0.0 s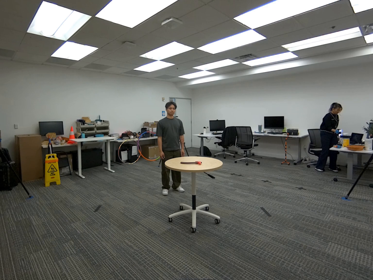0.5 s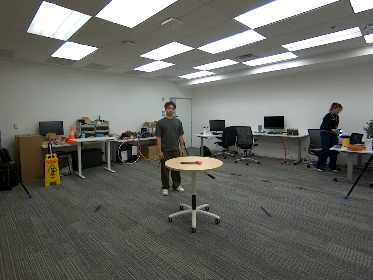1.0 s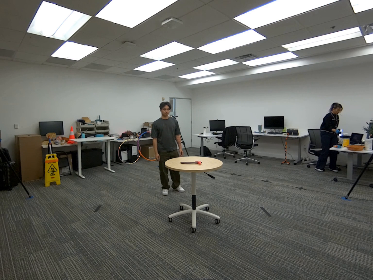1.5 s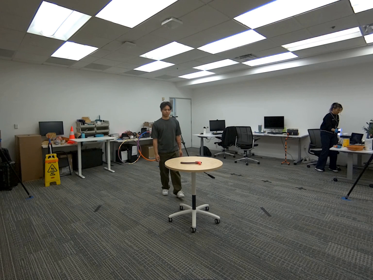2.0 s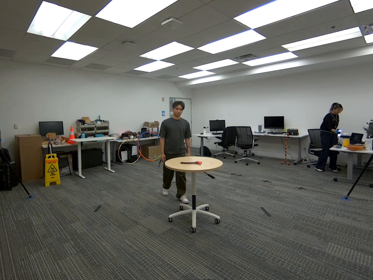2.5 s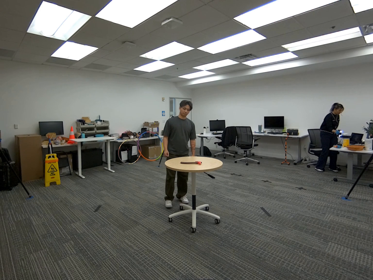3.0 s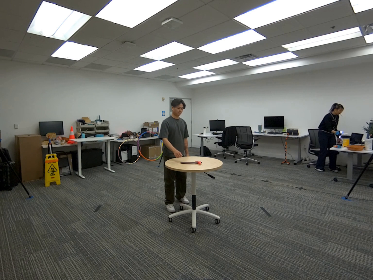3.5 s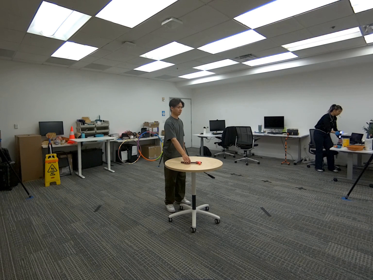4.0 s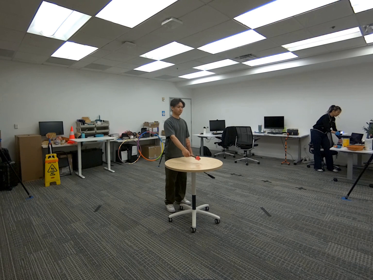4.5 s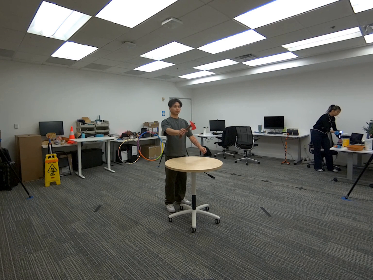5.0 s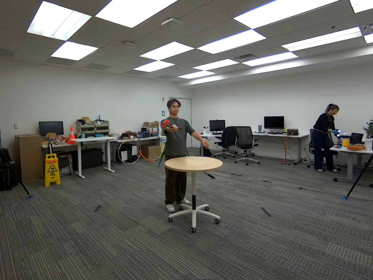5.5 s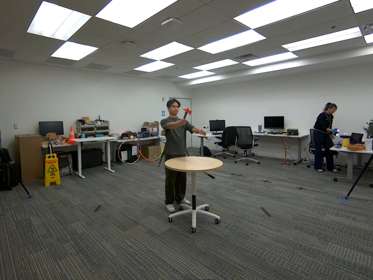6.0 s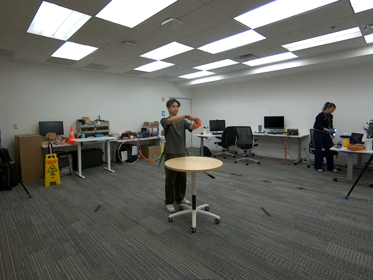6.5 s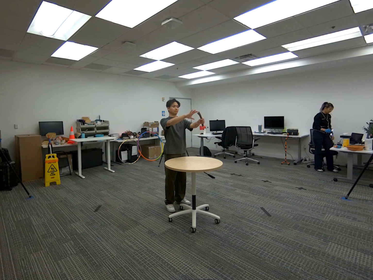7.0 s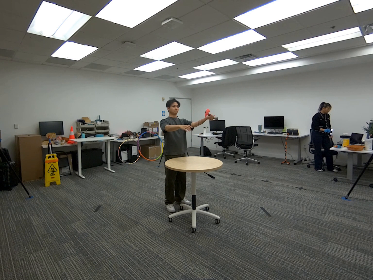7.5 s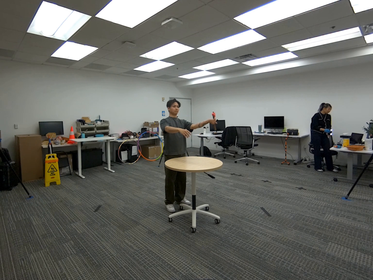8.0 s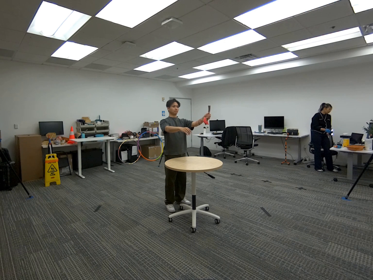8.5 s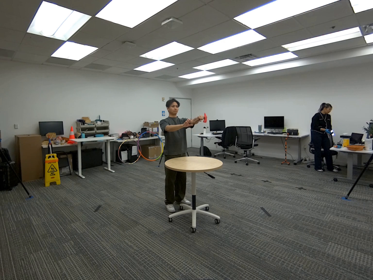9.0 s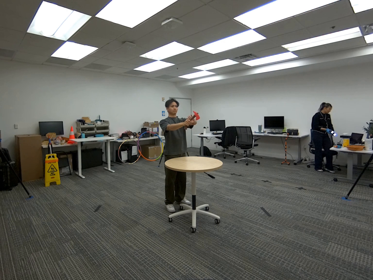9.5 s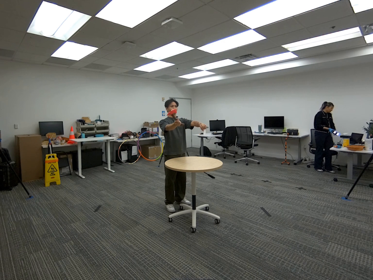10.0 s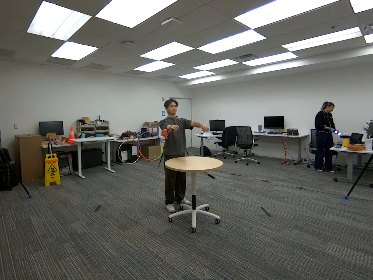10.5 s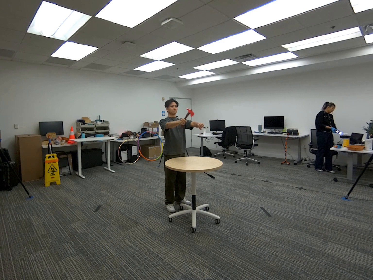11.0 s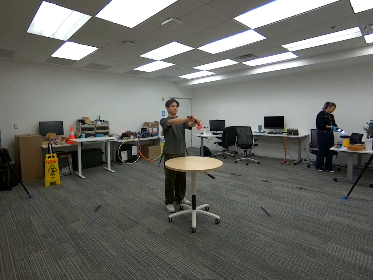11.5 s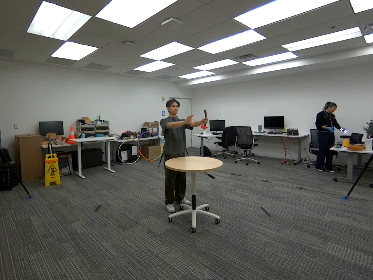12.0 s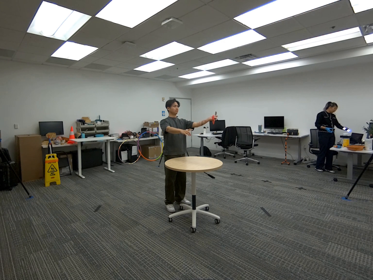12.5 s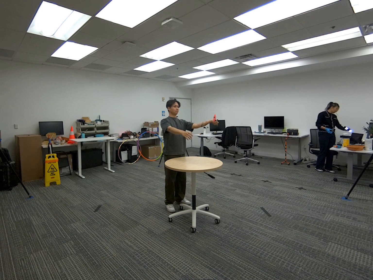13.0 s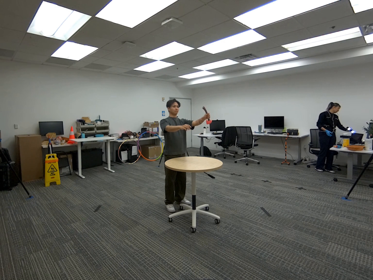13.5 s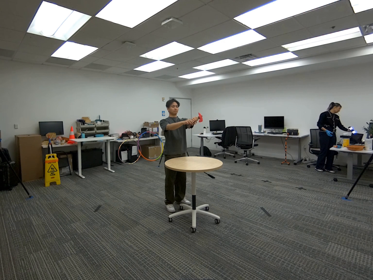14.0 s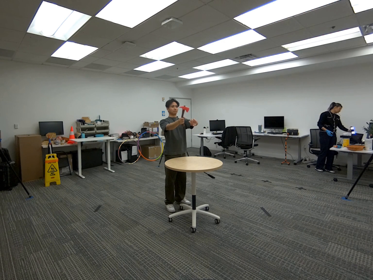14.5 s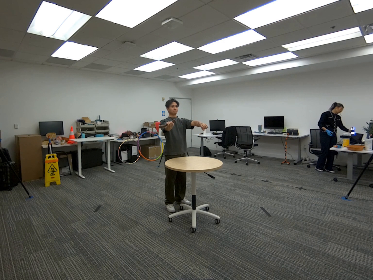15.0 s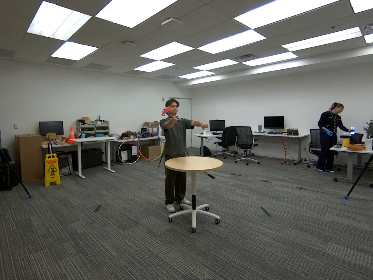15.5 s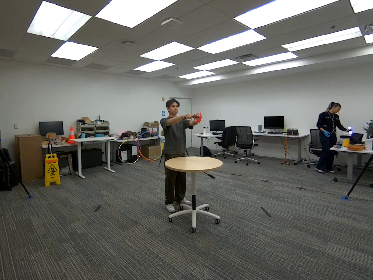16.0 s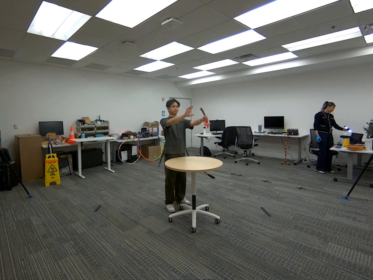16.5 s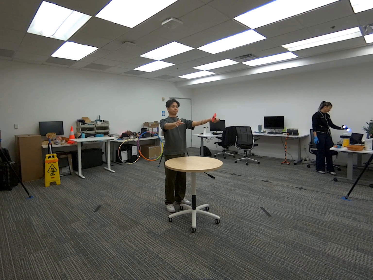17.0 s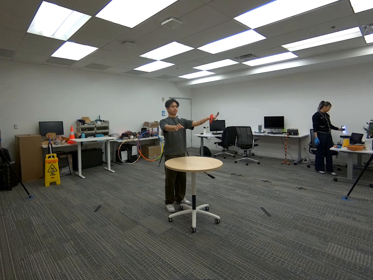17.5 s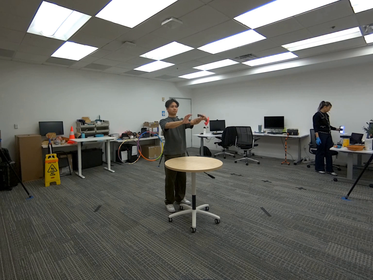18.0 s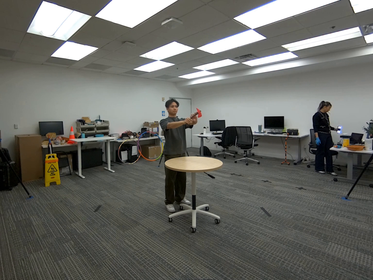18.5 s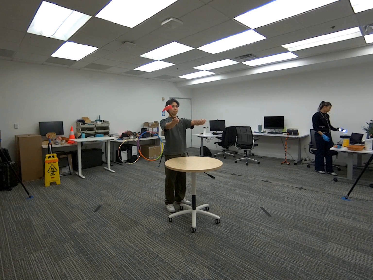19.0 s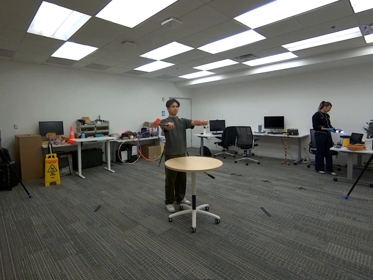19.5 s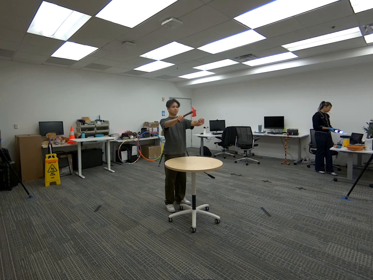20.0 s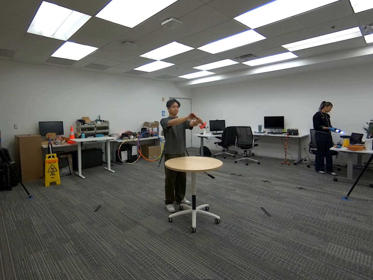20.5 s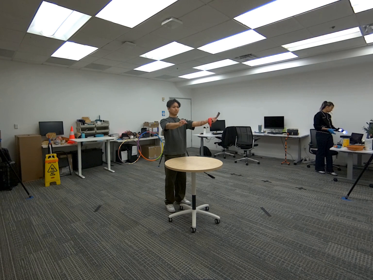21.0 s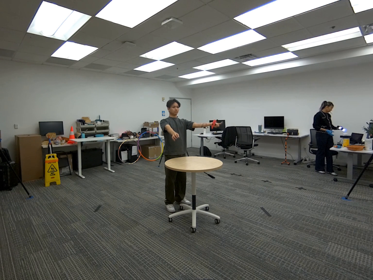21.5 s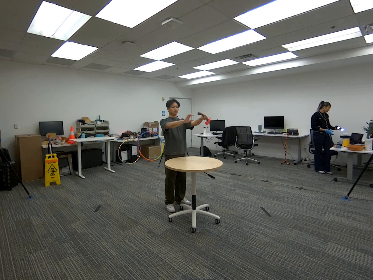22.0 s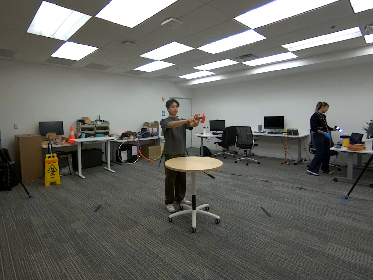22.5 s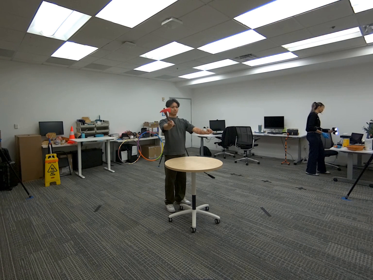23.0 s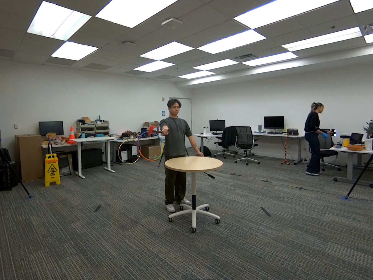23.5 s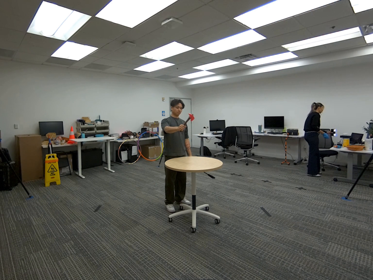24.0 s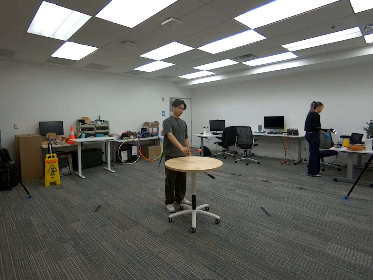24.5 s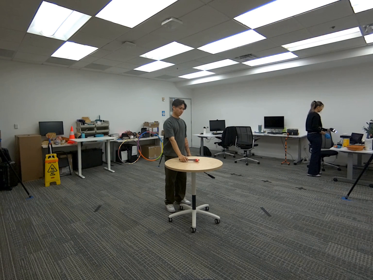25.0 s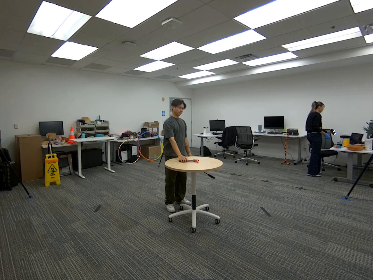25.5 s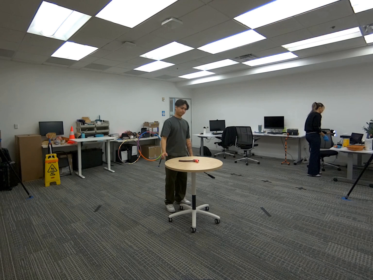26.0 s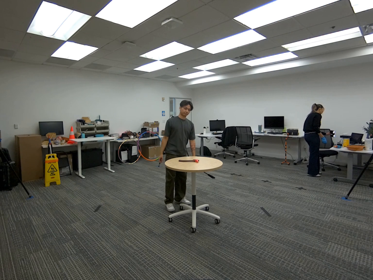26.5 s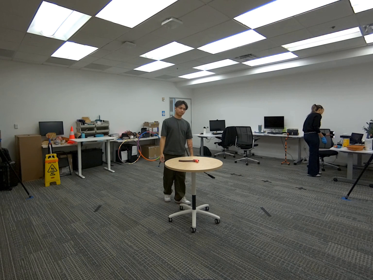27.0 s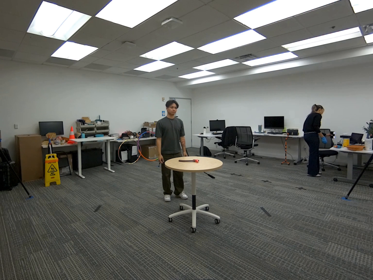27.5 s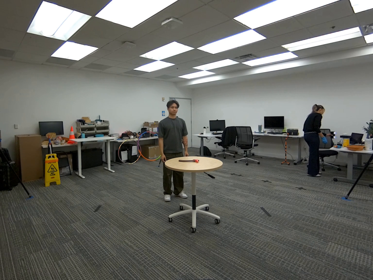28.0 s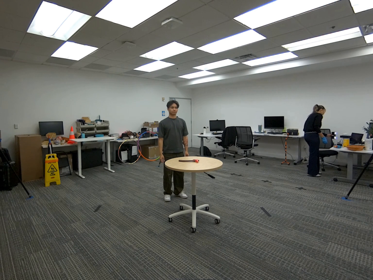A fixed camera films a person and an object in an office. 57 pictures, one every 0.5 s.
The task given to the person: Walk to the round table with the hatchet on top. Reach out and grasp the hatchet with your right hand, then rotate it. Switch to your left hand and rotate the hatchet in the opposite direction. Continue alternating the action between both hands until the sequence ends.
